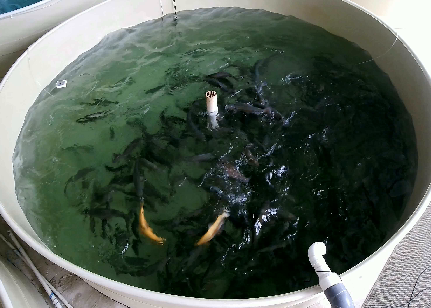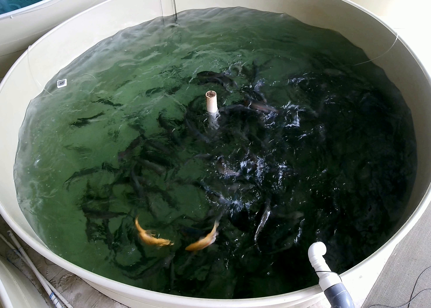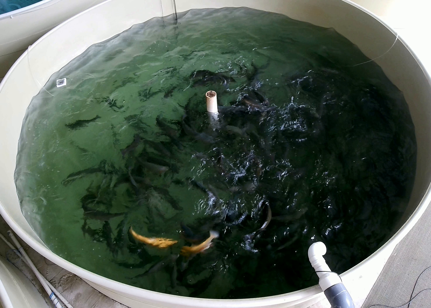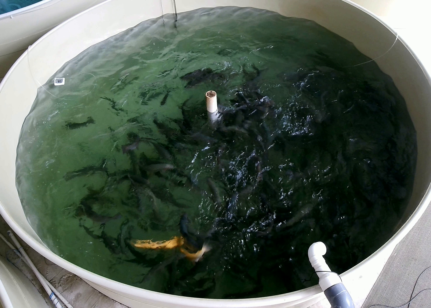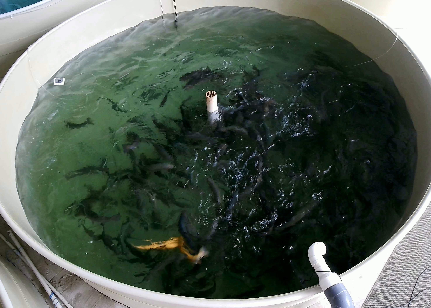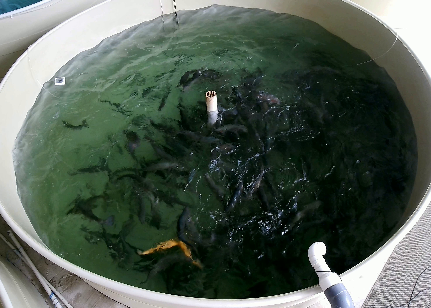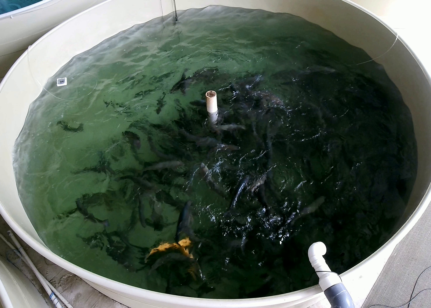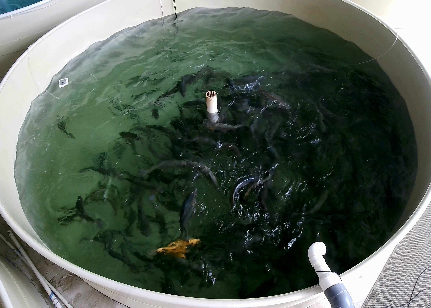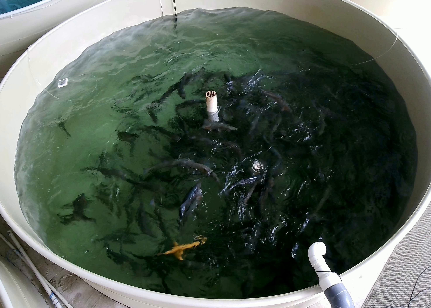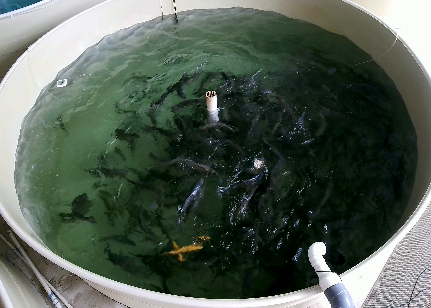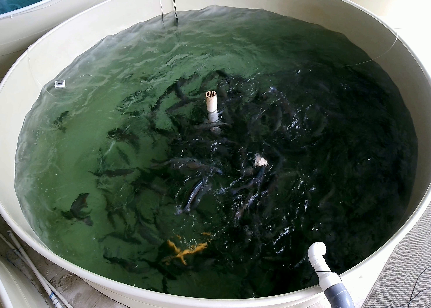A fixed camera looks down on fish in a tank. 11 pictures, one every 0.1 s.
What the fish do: Weak feeding.
